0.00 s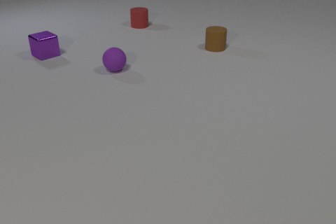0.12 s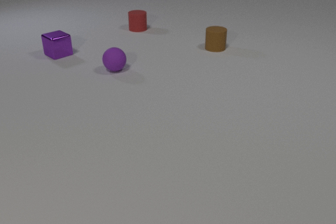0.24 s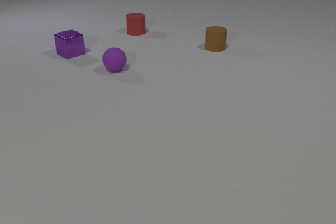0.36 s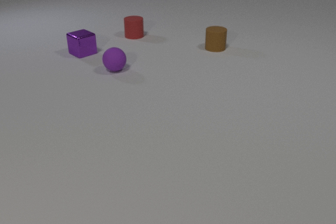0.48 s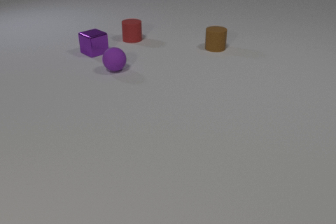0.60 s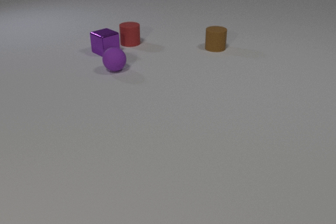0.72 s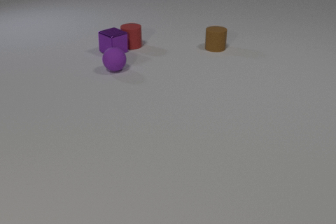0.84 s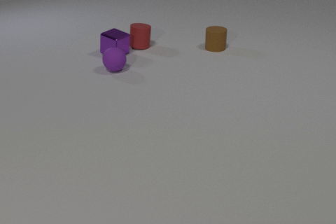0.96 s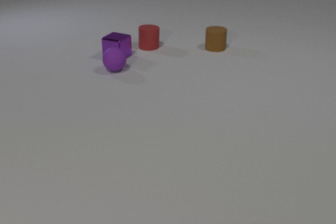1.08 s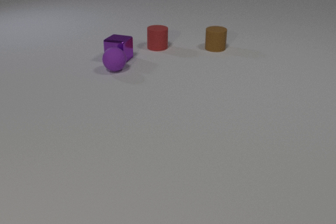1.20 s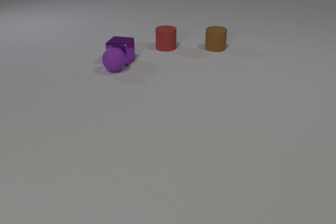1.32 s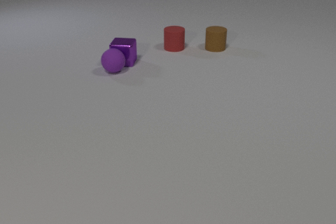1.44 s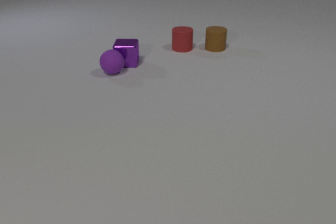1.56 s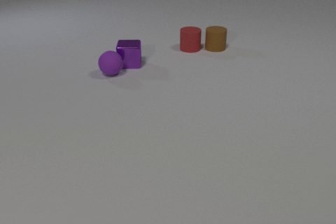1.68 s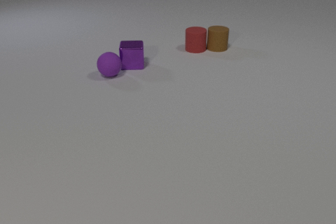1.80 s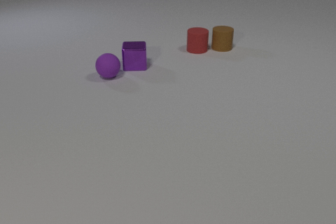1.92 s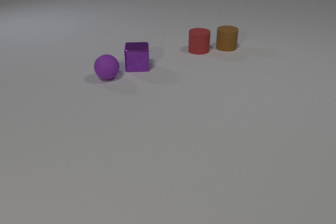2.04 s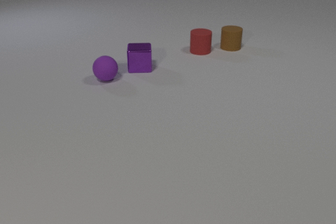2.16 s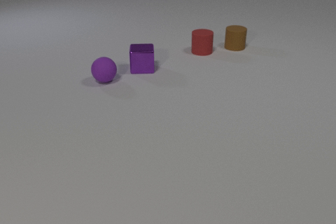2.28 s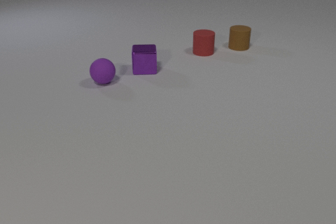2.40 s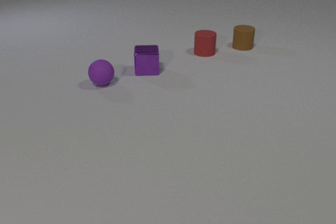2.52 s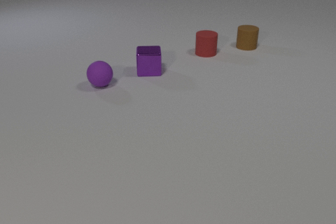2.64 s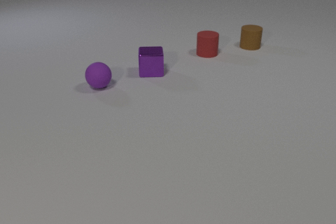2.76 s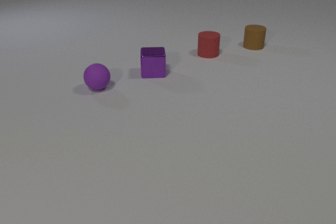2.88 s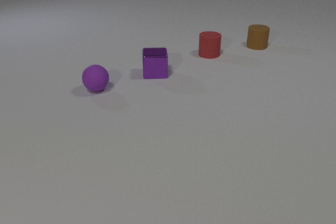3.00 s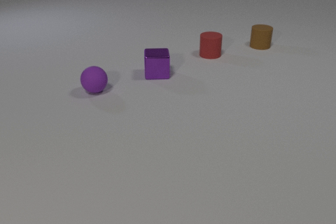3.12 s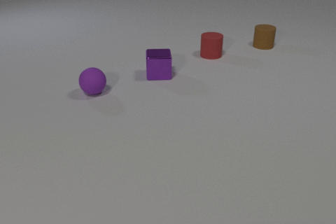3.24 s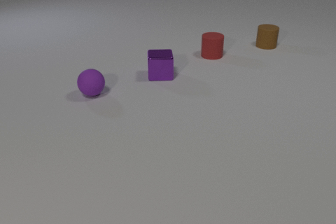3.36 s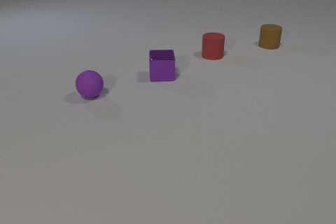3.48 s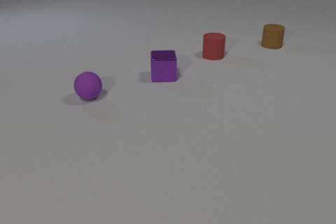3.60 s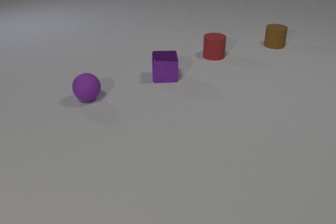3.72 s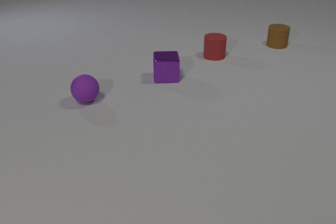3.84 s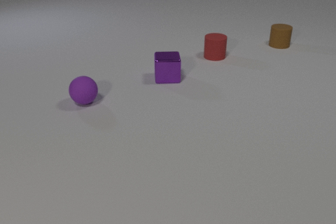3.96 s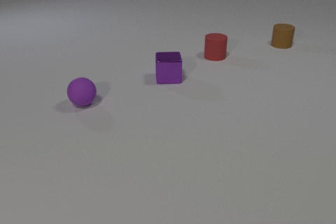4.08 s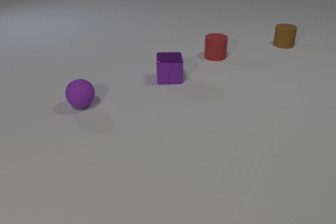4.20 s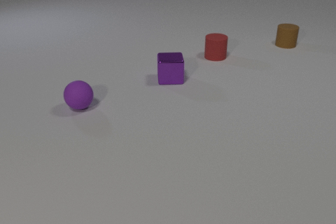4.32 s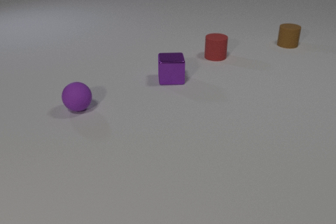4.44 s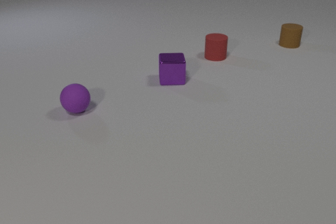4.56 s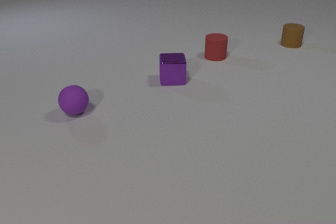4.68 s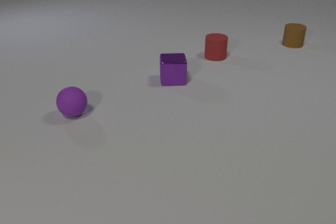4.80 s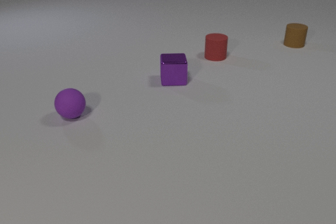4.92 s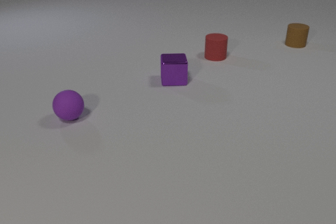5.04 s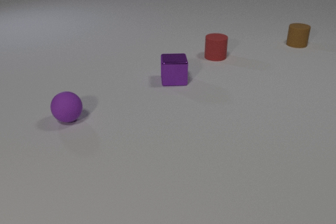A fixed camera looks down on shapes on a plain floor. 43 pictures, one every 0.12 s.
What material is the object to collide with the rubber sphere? metal.
What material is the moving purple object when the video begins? metal.
What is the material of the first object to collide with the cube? rubber.
0.00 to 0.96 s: The purple metal cube slides to the right, spins counterclockwise seen from above by about 15 degrees, its near face sliding to the right. The red rubber cylinder slides toward the camera. The purple metal cube and the red rubber cylinder collide.
0.96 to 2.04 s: The purple metal cube slides toward the camera and to the right, spins counterclockwise seen from above by about 30 degrees, its near face sliding to the right. The red rubber cylinder slides to the right. The purple rubber sphere rolls toward the camera and to the left. The brown rubber cylinder slides to the right. The purple metal cube and the purple rubber sphere collide. The red rubber cylinder and the brown rubber cylinder collide.
2.04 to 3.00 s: The purple metal cube slides to the right and toward the camera. The red rubber cylinder slides to the right and toward the camera. The purple rubber sphere rolls toward the camera and to the left. The brown rubber cylinder slides to the right.
3.00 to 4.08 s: The purple metal cube slides to the right and toward the camera. The red rubber cylinder slides to the right and toward the camera. The purple rubber sphere rolls toward the camera and to the left. The brown rubber cylinder slides to the right and away from the camera.
4.08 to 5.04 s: The purple rubber sphere rolls toward the camera and to the left. The brown rubber cylinder slides to the right and away from the camera.
